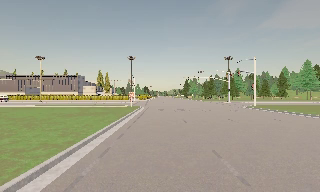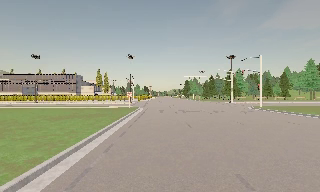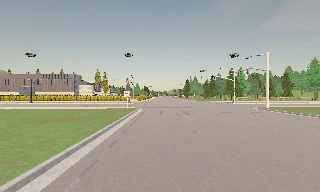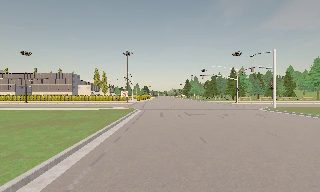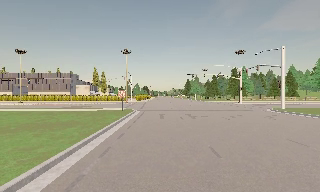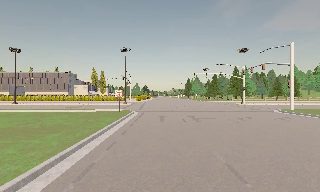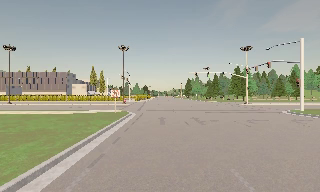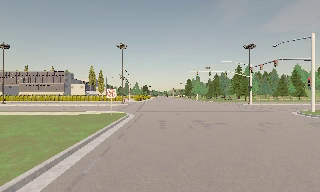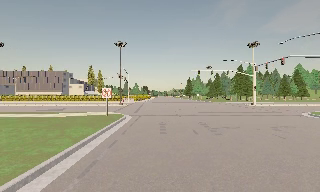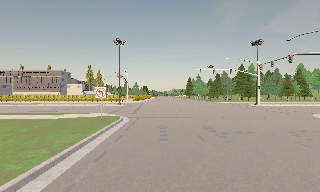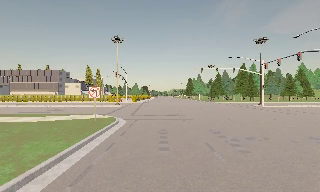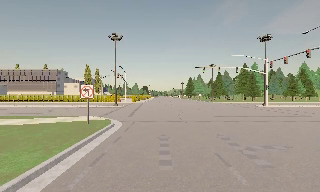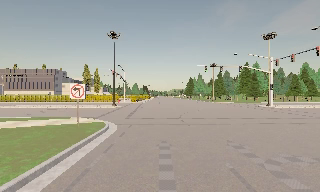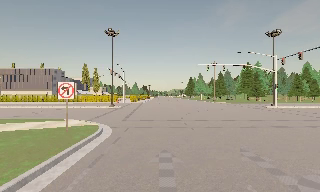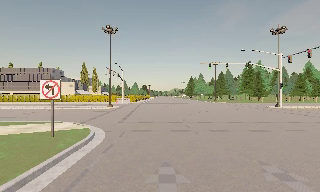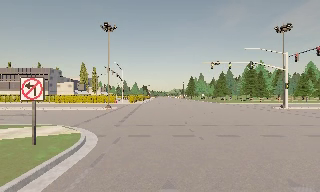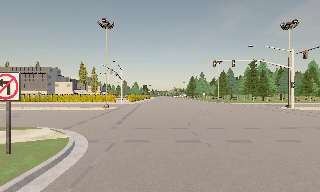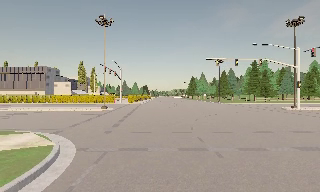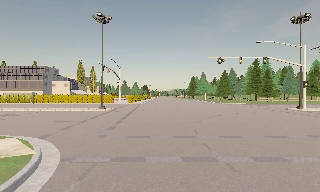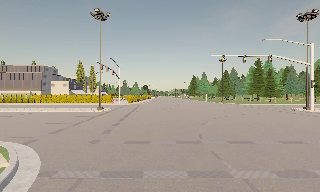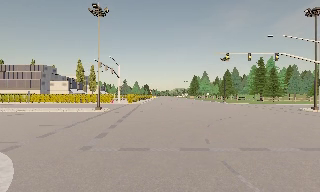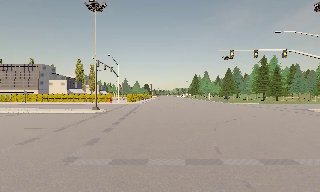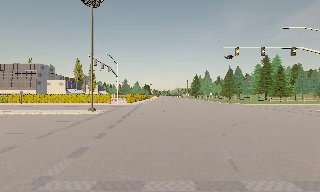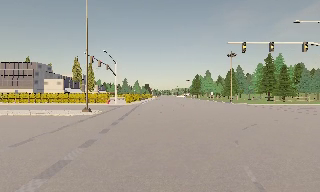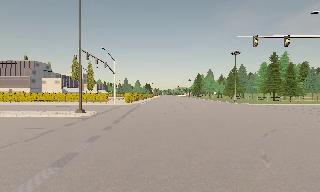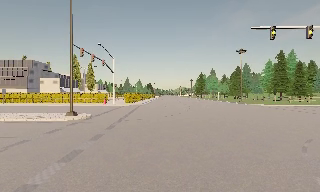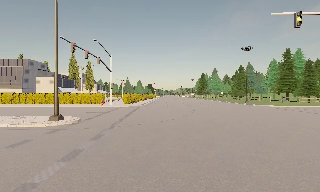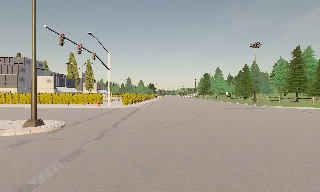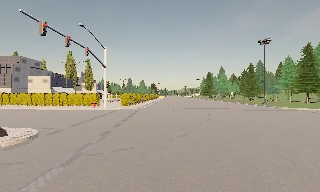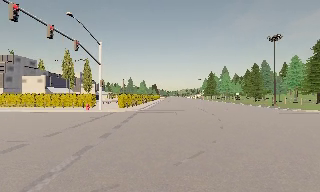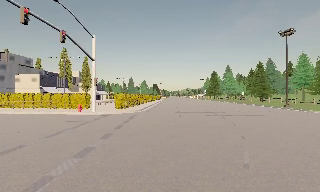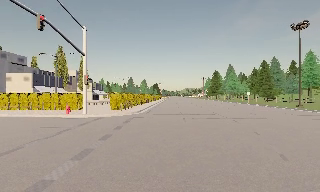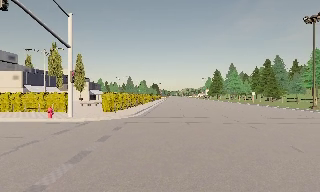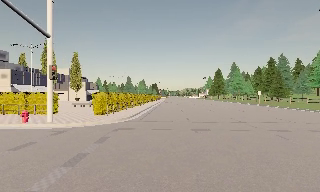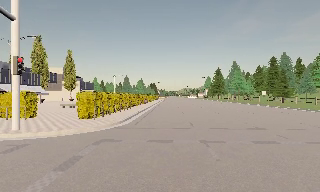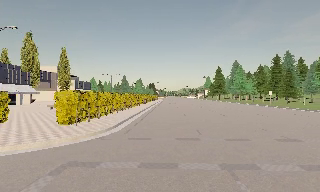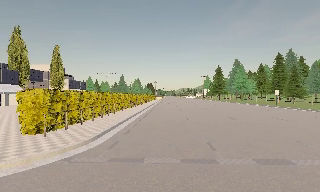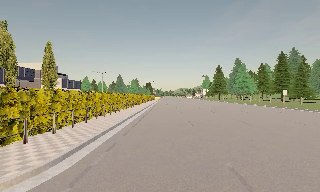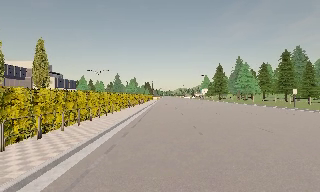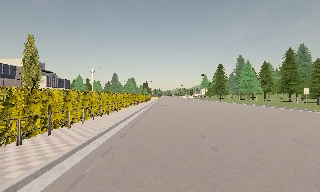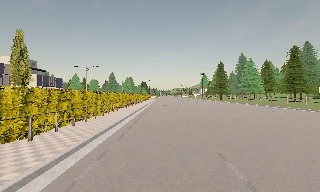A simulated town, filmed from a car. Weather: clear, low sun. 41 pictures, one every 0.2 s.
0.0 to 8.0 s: The camera travels forward, about 60 m, so what stands in front looms larger. It gains speed.
The film runs forward here.
